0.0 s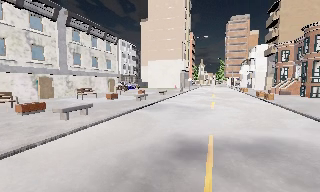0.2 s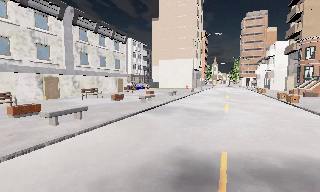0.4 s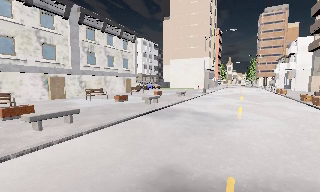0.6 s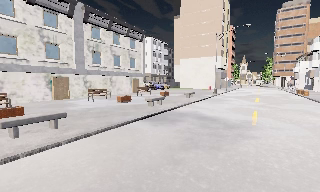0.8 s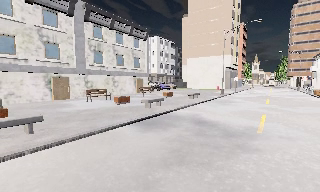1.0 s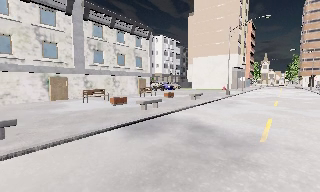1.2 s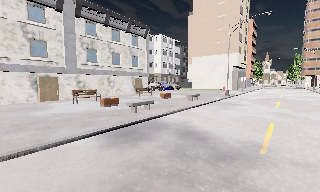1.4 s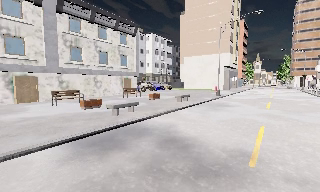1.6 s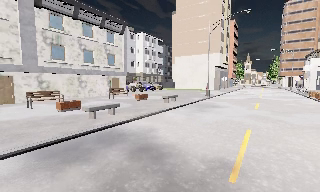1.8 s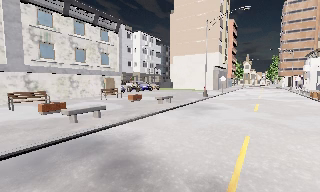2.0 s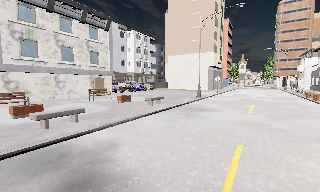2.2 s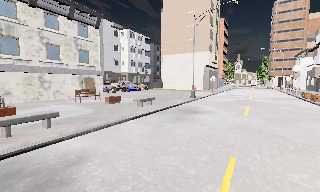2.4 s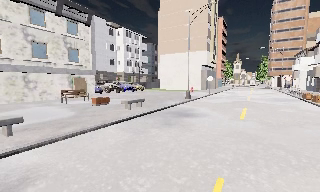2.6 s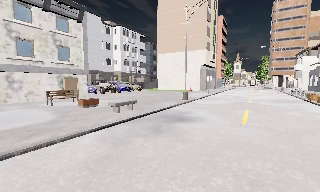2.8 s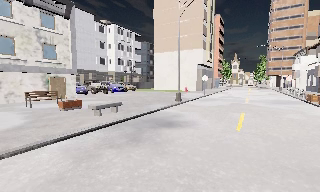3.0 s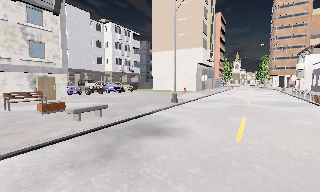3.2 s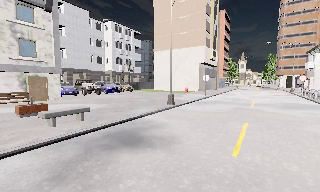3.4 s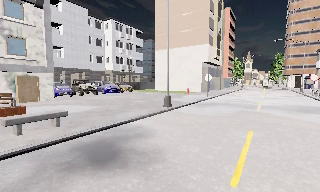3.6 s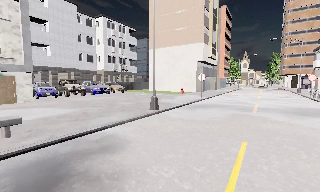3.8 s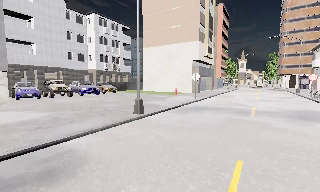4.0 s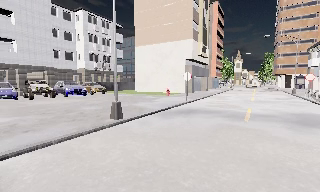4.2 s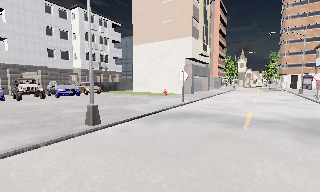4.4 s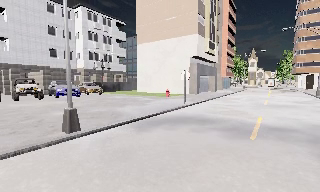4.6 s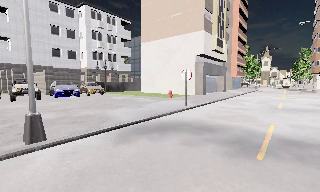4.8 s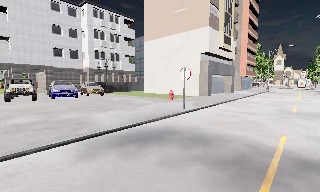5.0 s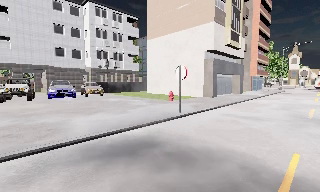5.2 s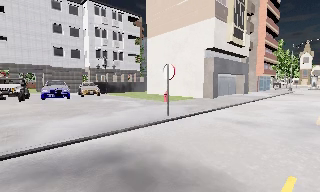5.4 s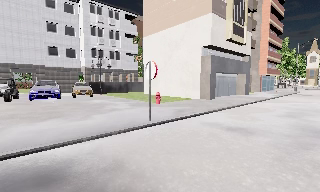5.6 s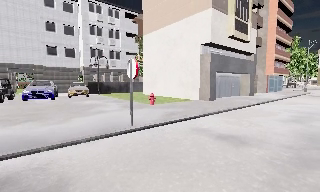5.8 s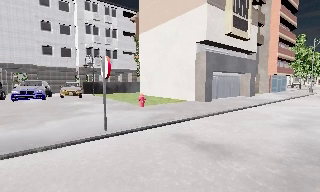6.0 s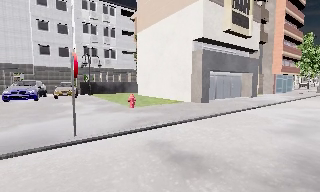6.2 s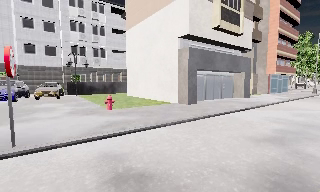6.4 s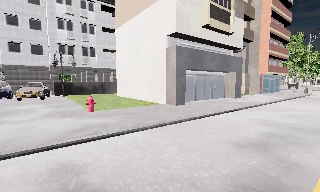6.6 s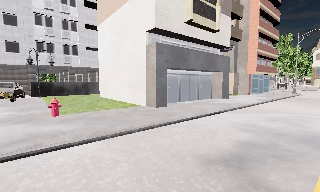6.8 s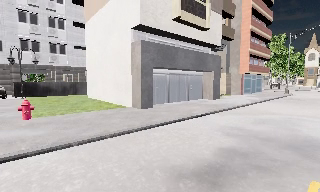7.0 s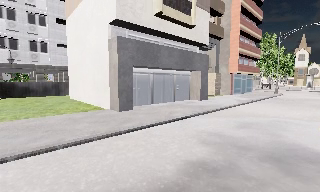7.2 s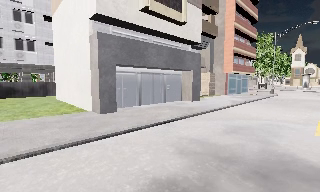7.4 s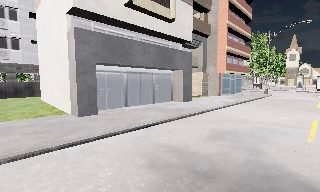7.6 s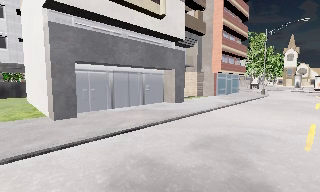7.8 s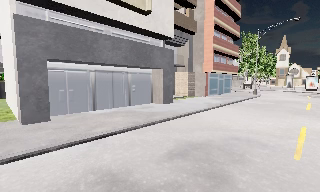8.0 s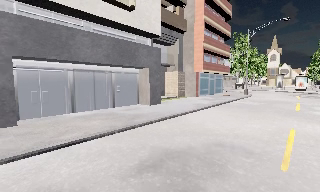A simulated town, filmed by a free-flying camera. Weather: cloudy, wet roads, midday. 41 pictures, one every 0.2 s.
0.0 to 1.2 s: The camera pans to its left, which is counterclockwise from overhead, by about 20 degrees. It travels forward and to its right, about 6 m, so what stands in front looms larger.
1.2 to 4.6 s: The camera travels forward and to its right, about 17 m, so what stands in front looms larger.
4.6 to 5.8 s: The camera pans to its left, which is counterclockwise from overhead, by about 15 degrees. It travels to its right and forward, about 7 m.
5.8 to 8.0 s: The camera pans to its right, which is clockwise from overhead, by about 10 degrees. It travels to its right and forward, about 10 m, so close, fixed things drift to the left.
The film runs backward here.
